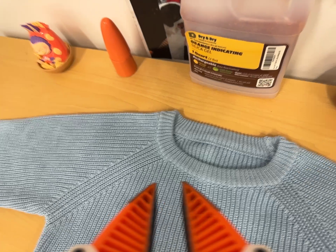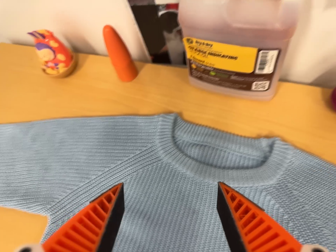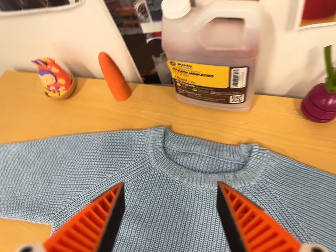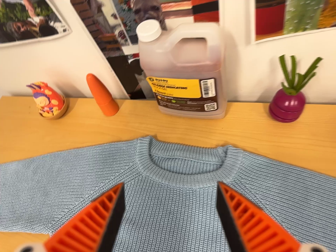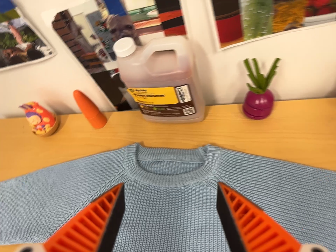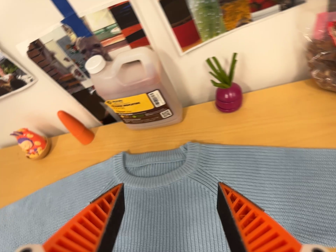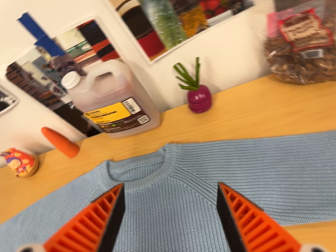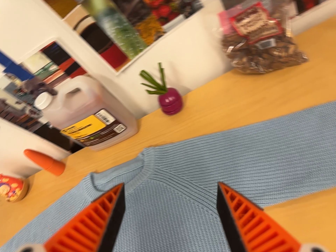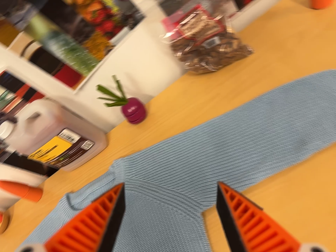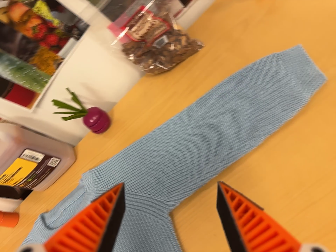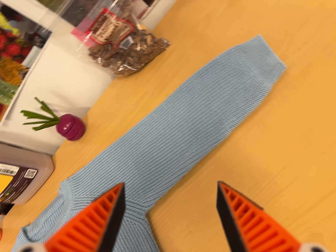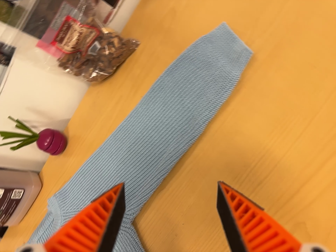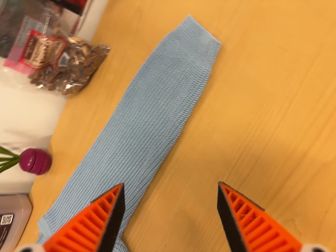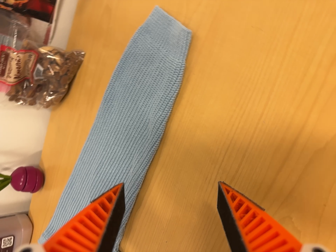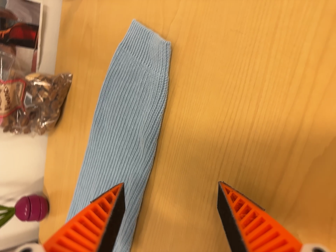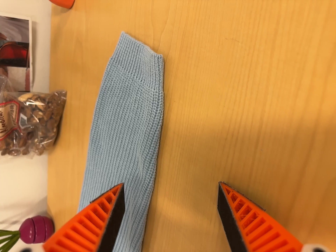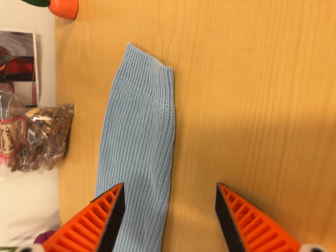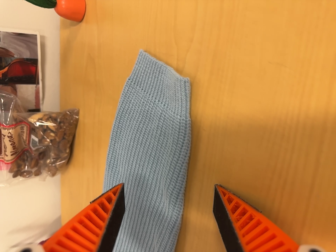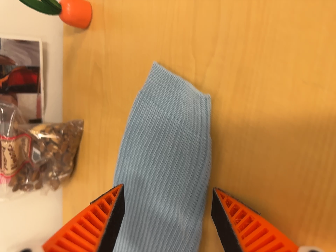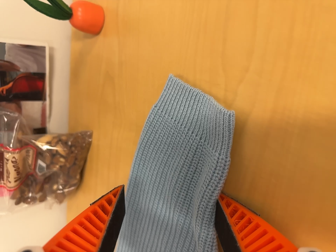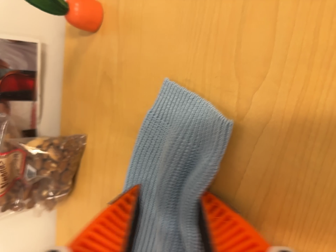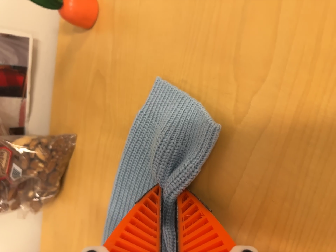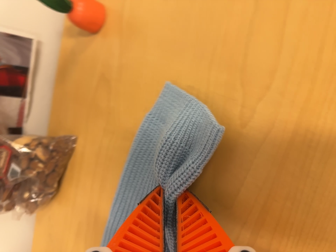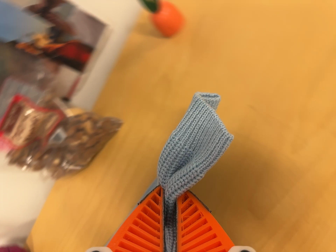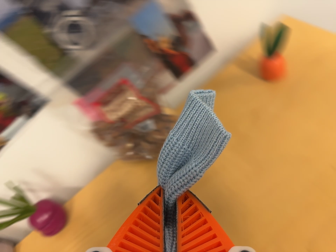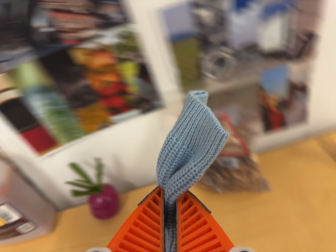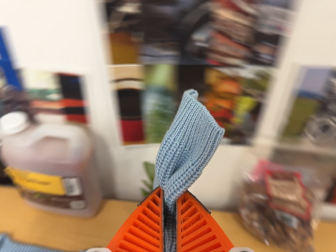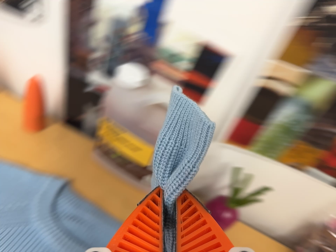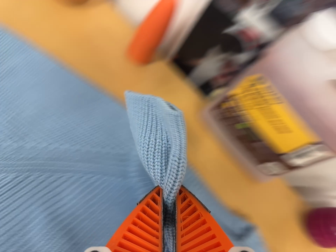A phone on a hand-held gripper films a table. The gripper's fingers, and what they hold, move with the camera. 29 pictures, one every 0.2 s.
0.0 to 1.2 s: The camera travels backward and to its right, about 26 cm, so what stands in front gets smaller. Its aim tips toward the top of its view by about 20 degrees. It rolls about its line of sight by about 25 degrees, and the scene rotates counterclockwise.
1.2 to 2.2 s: The camera travels to its right, about 24 cm, so close, fixed things drift to the left. It rolls about its line of sight by about 40 degrees, and the scene rotates counterclockwise.
2.2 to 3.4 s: The camera travels forward, toward the top of its view and to its right, about 14 cm, so what stands in front looms larger. It rolls about its line of sight by about 25 degrees, and the scene rotates counterclockwise.
3.4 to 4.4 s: The camera travels to its left and forward, about 9 cm.
4.4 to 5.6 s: The camera pans to its left by about 15 degrees. It travels to its left, about 70 cm, so close, fixed things drift to the right. It rolls about its line of sight by about 125 degrees, and the scene rotates clockwise.
The film runs forward here.
